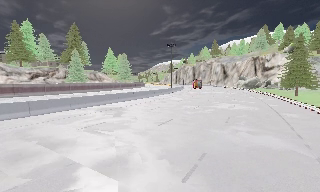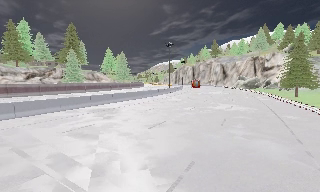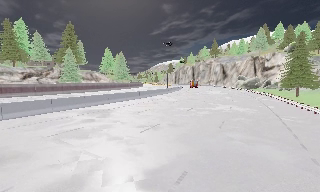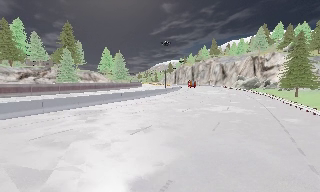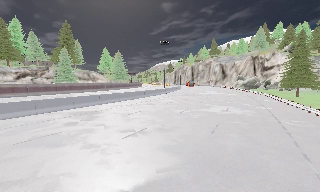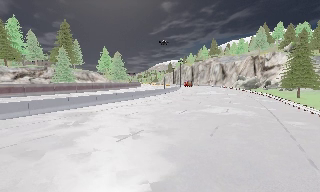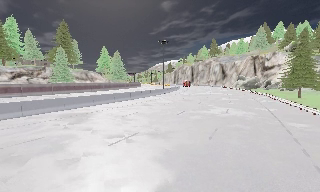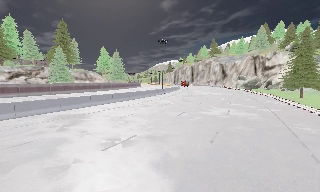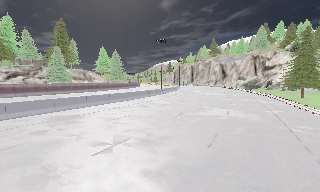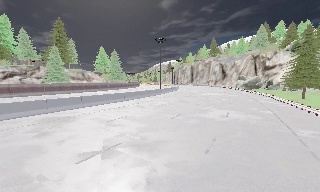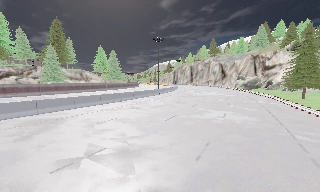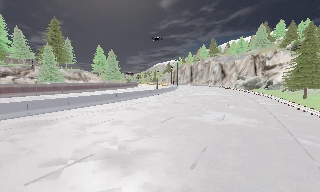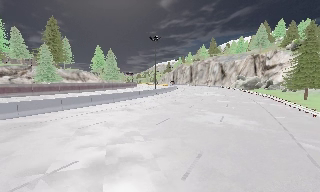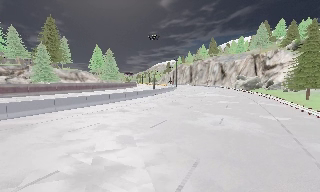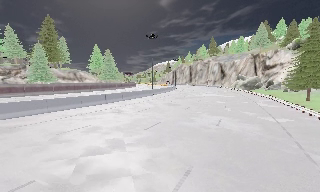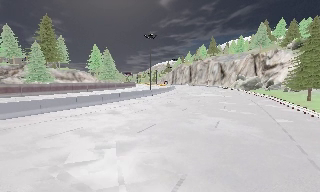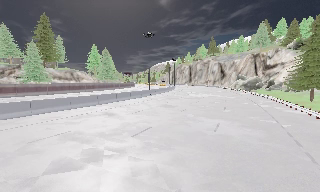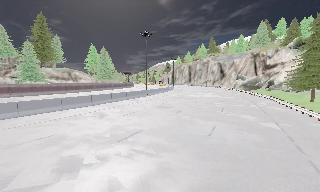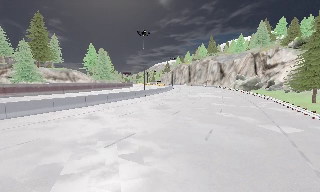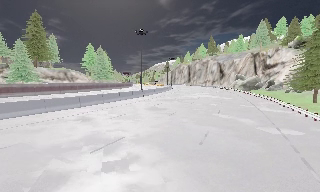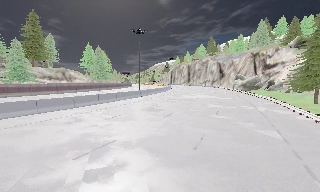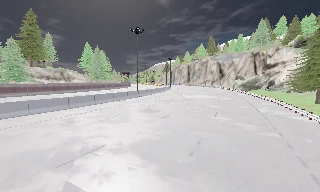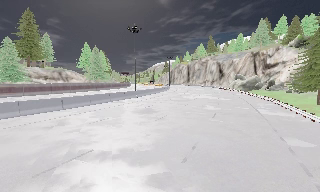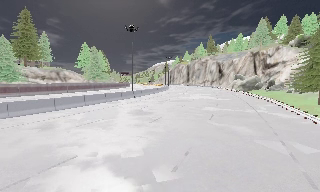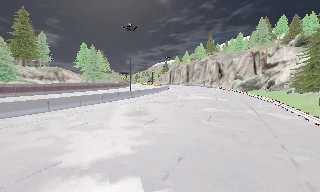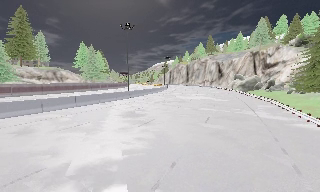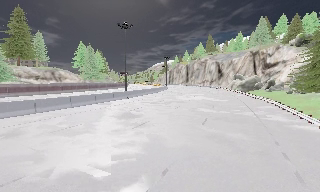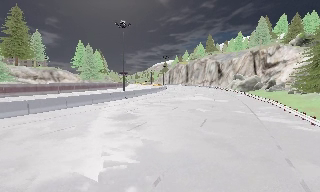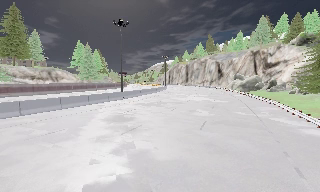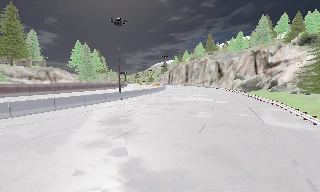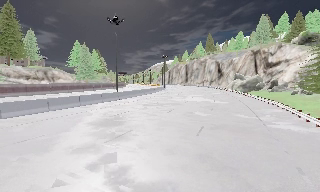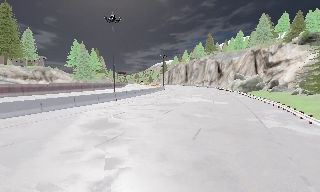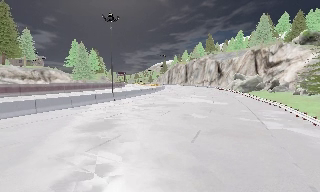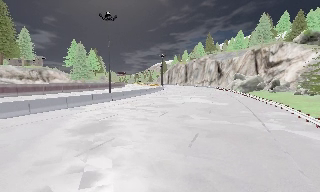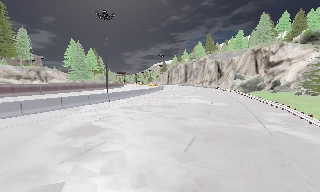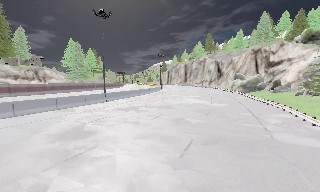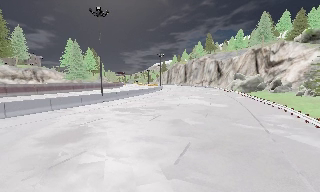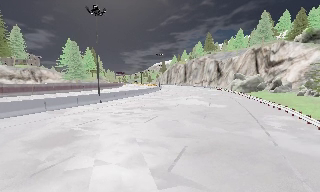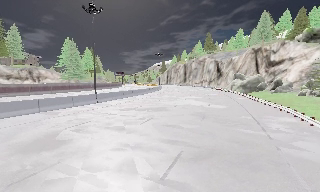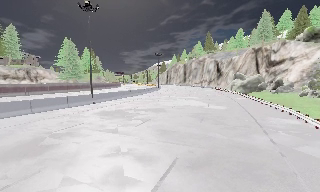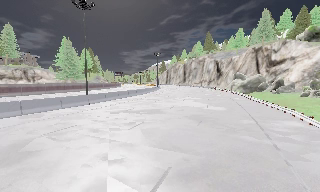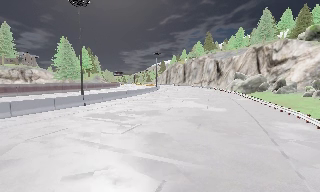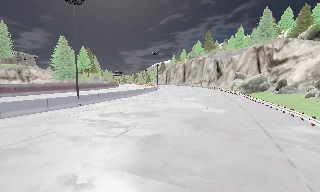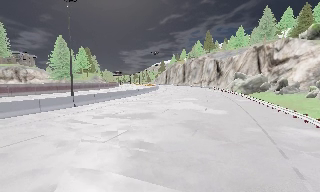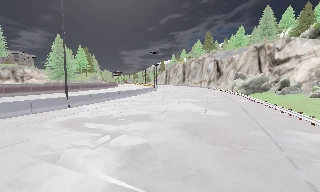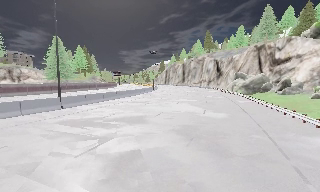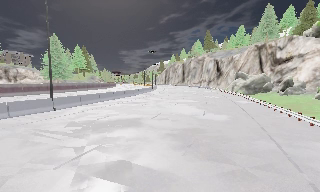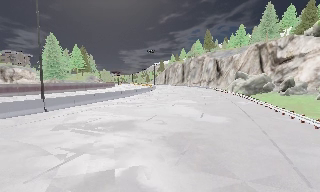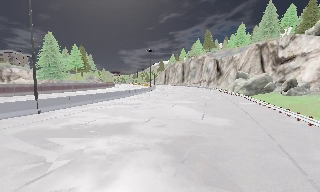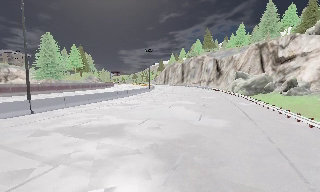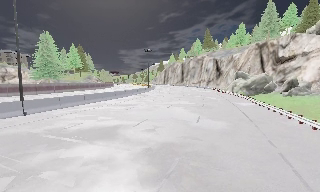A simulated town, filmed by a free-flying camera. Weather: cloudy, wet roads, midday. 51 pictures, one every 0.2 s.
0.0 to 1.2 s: The camera travels forward and to its right, about 3.5 m, so what stands in front looms larger. It loses speed.
1.2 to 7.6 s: The camera travels forward and to its right, about 18 m, so what stands in front looms larger.
7.6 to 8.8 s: The camera travels forward, about 4 m, so what stands in front looms larger.
8.8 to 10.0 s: The camera travels forward and to its right, about 4 m, so what stands in front looms larger.
The film runs forward here.
